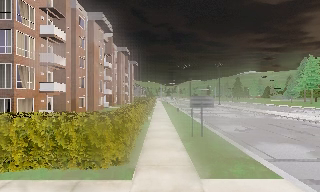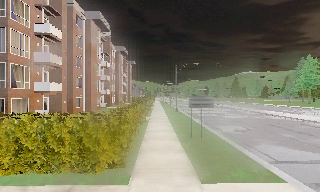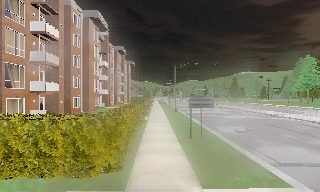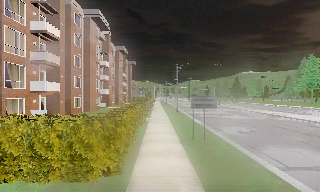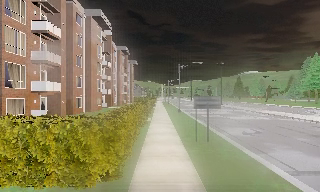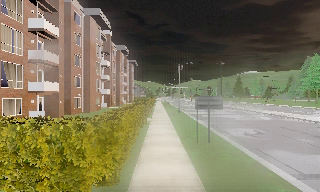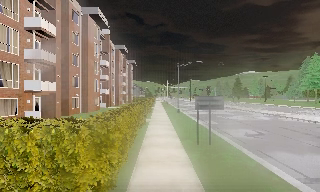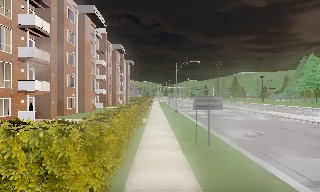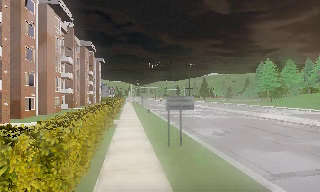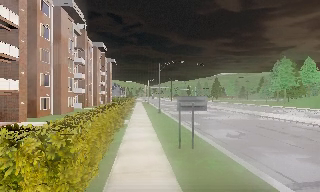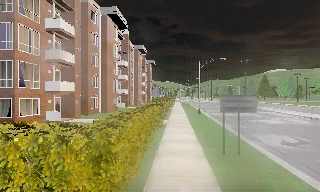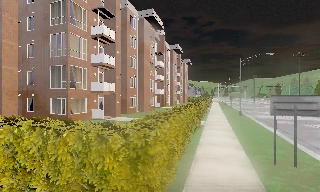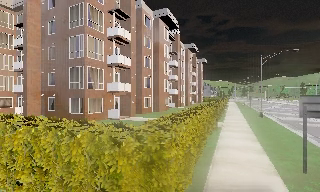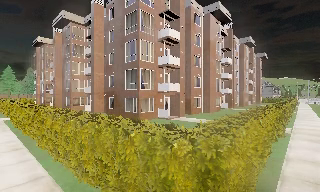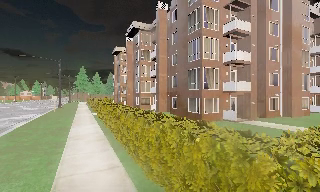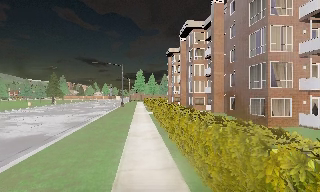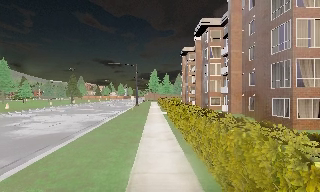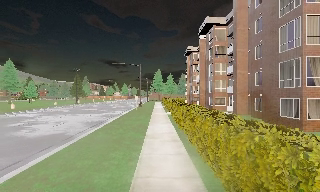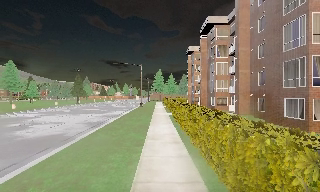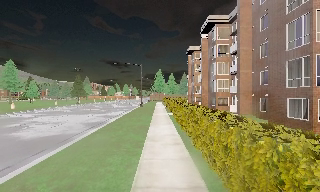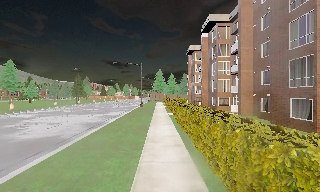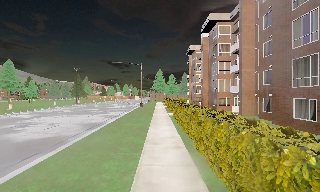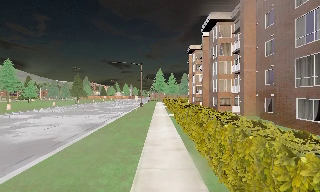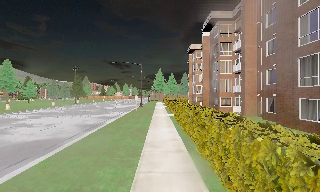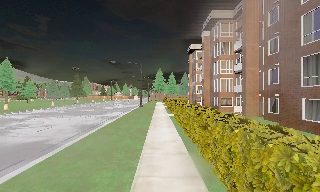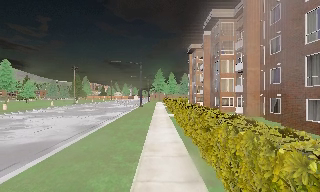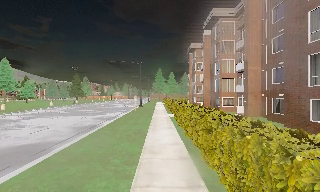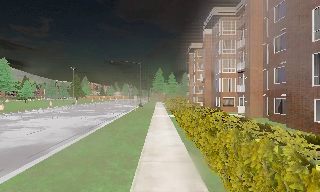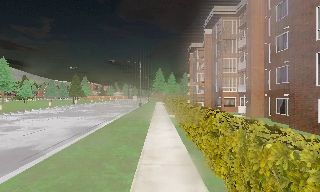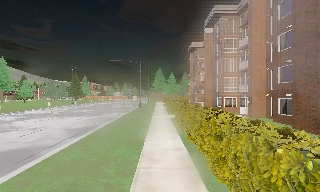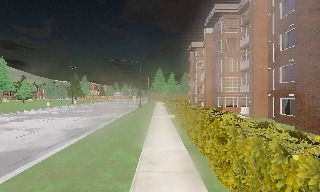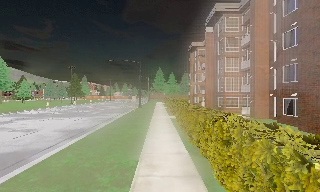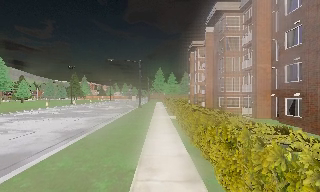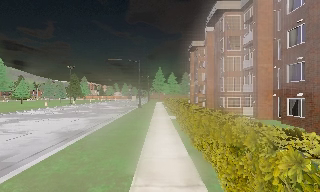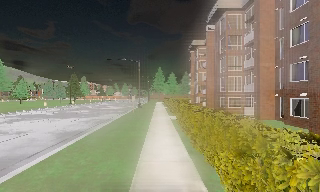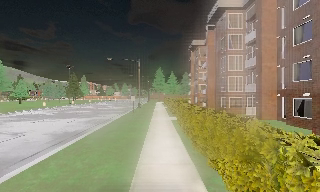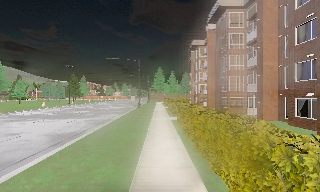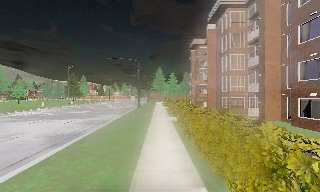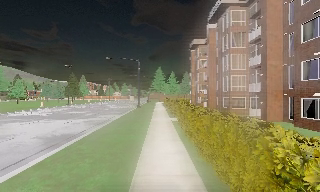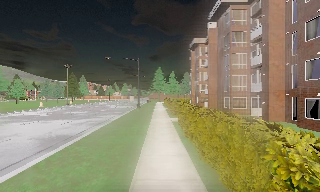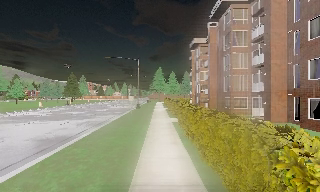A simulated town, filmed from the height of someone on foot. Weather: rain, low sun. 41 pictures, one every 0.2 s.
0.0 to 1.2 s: The camera travels forward, about 1.5 m, so what stands in front looms larger.
1.2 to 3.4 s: The camera swings to its left by about 90 degrees, and the scene slides to the right. It travels forward, about 3 m.
3.4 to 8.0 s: The camera travels forward, about 6 m, so what stands in front looms larger.
The film runs forward here.
